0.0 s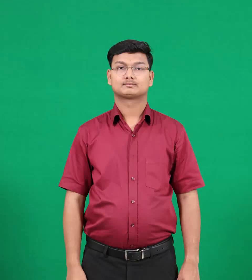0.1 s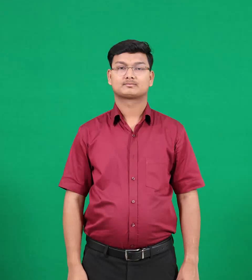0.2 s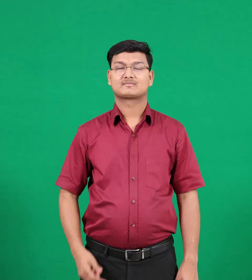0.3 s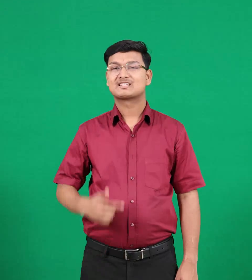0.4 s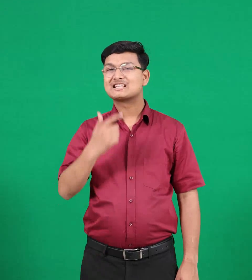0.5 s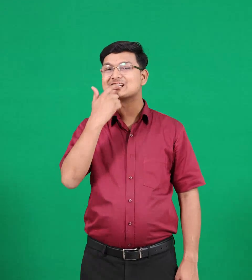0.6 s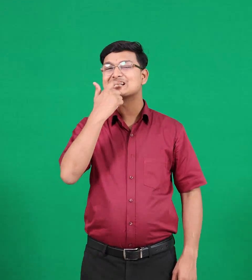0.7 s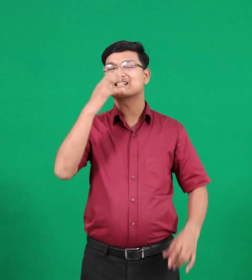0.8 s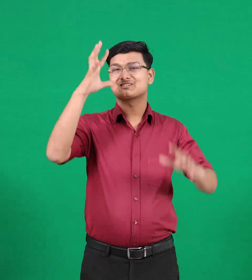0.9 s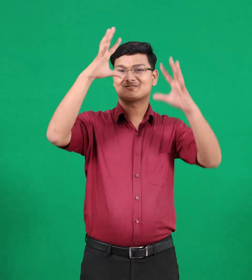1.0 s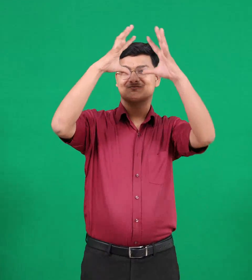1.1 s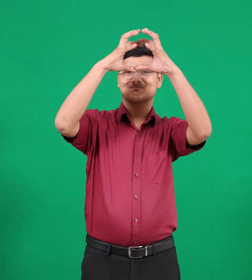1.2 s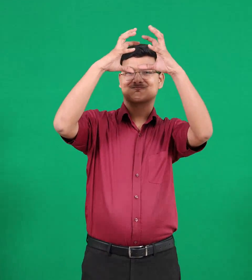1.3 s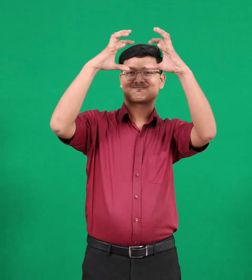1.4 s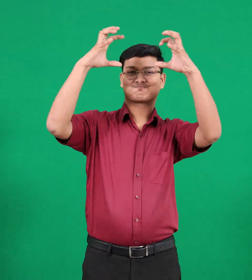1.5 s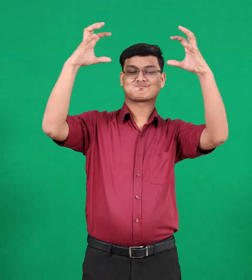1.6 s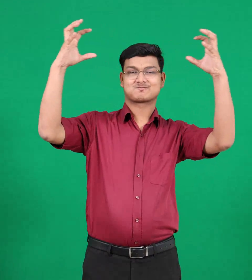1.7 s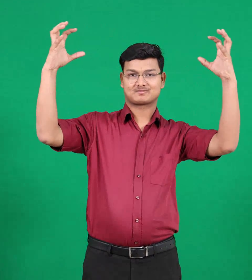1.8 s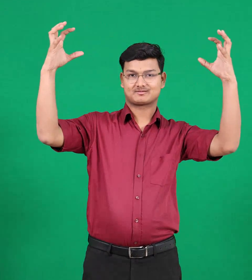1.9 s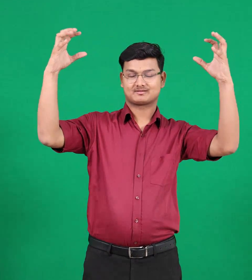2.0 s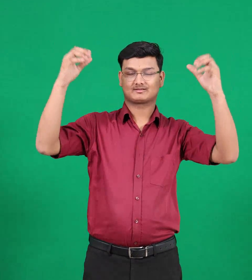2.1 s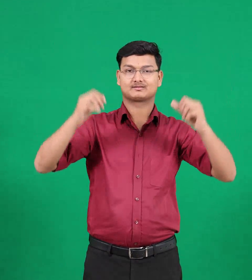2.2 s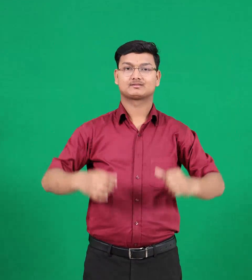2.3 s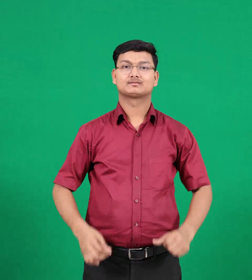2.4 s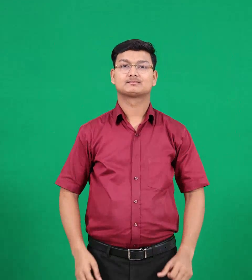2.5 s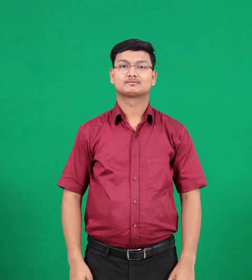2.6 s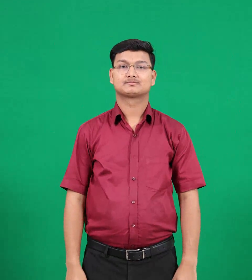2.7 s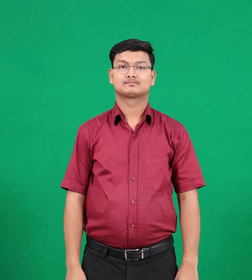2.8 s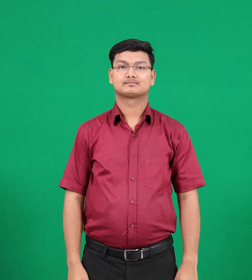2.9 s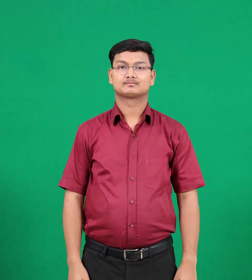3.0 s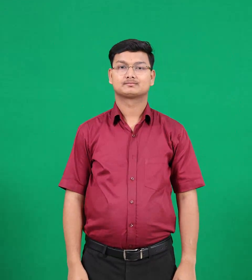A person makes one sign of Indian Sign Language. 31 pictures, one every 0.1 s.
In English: cloud
